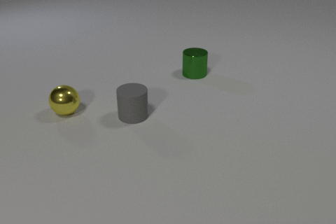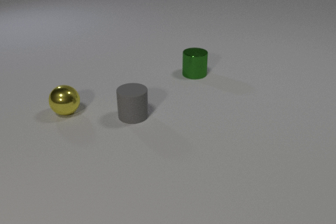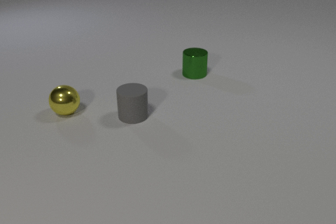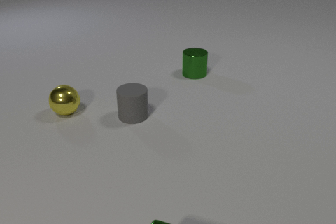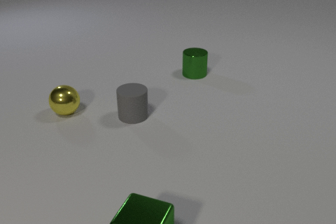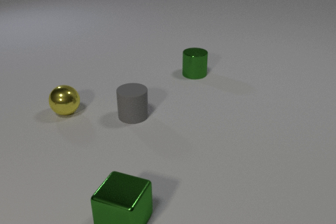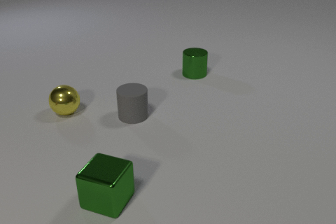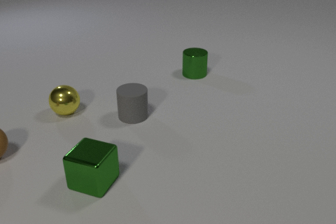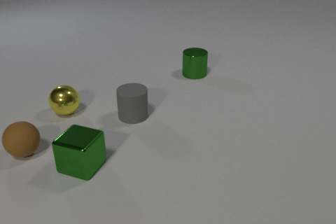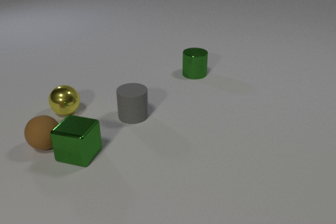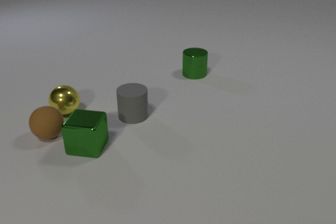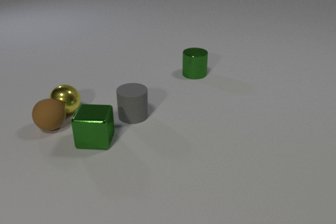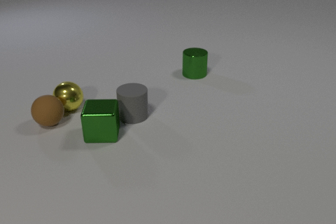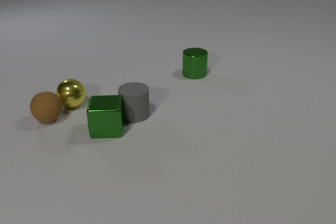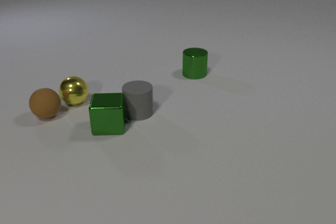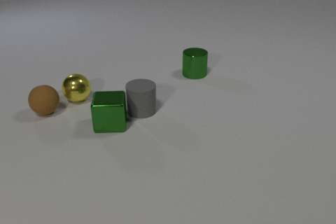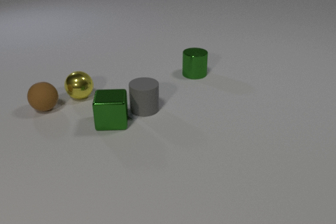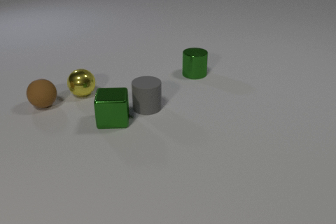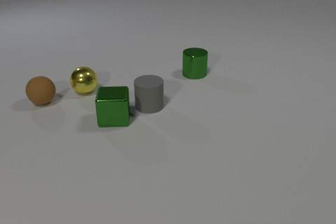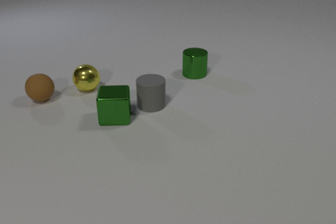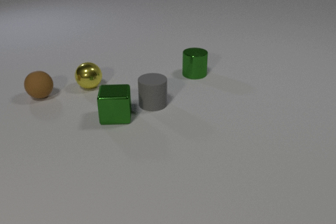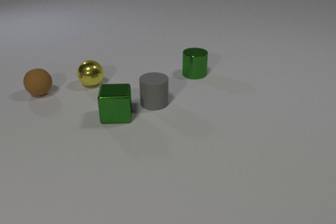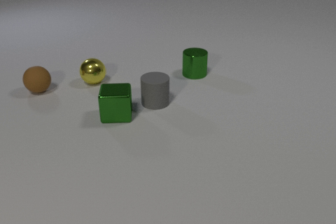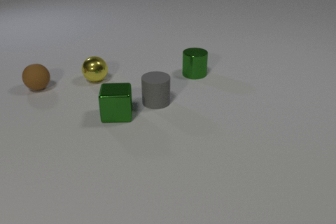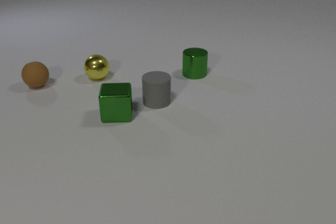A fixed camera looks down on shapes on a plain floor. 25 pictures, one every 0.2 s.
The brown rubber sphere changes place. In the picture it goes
away from the camera.
The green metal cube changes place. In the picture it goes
away from the camera.
0.0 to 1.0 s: The green metal cube comes in at the bottom edge, slides away from the camera and to the left.
1.0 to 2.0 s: The green metal cube slides away from the camera. The brown rubber sphere comes in at the left edge, rolls to the right. The green metal cube and the brown rubber sphere collide.
2.0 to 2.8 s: The green metal cube slides away from the camera and to the right. The brown rubber sphere rolls away from the camera. The yellow metal sphere rolls away from the camera and to the right. The gray rubber cylinder moves, and ends about where it began. The brown rubber sphere and the yellow metal sphere collide. The green metal cube and the gray rubber cylinder collide.
2.8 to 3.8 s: The green metal cube slides away from the camera. The brown rubber sphere rolls away from the camera. The yellow metal sphere rolls away from the camera and to the right. The gray rubber cylinder slides away from the camera and to the right.
3.8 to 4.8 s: The brown rubber sphere rolls away from the camera. The yellow metal sphere rolls away from the camera and to the right. The gray rubber cylinder slides away from the camera.
How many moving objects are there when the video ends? 3.
What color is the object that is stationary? green.
What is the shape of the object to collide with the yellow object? sphere.
